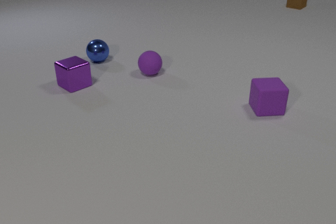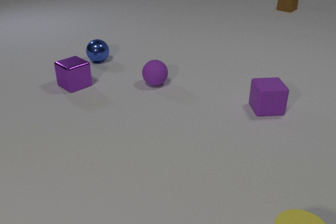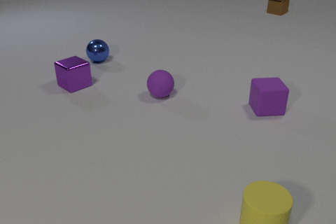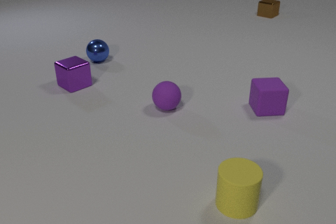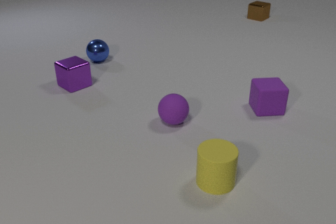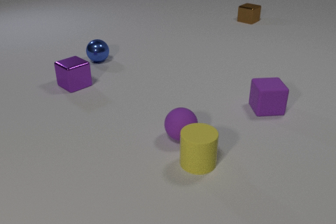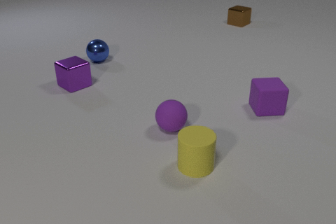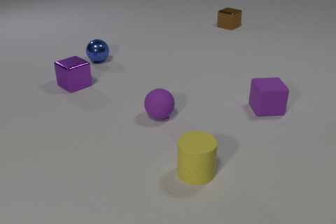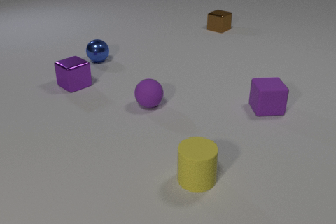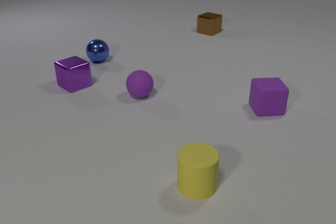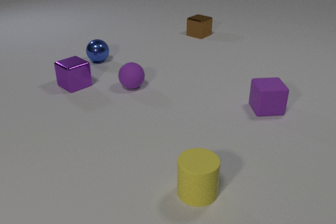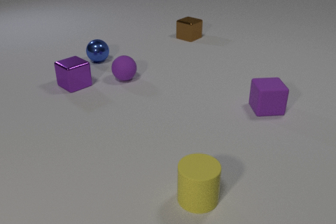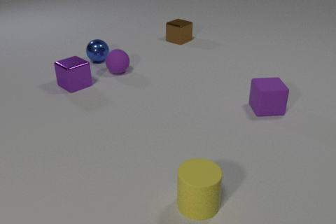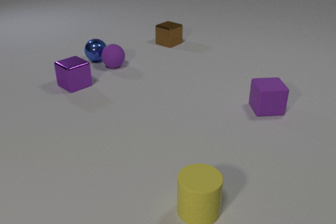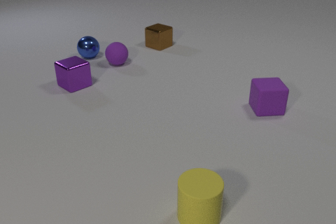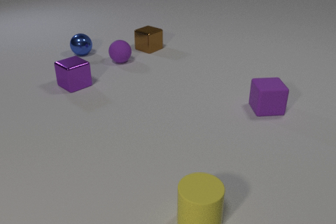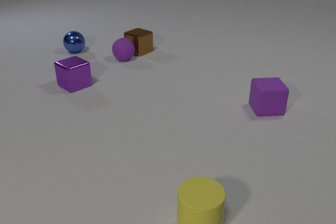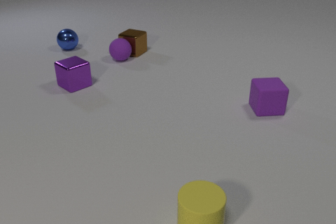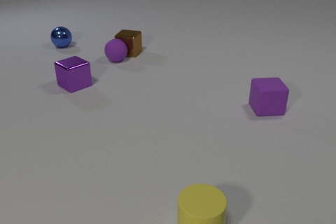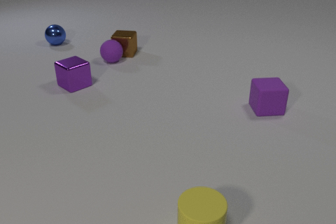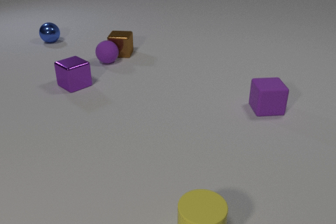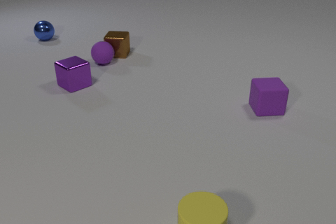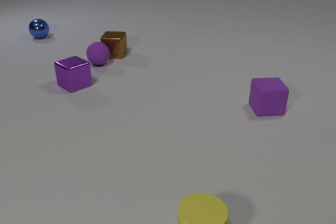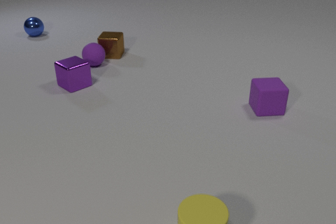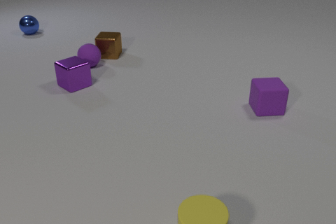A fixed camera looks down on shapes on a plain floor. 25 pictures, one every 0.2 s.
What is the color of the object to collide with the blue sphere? purple.
How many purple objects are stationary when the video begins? 2.
How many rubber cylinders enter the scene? 1.
0.0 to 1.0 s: The yellow rubber cylinder comes in at the bottom edge, slides away from the camera and to the left. The purple rubber sphere rolls toward the camera. The brown metal cube slides toward the camera and to the left.
1.0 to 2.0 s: The yellow rubber cylinder slides toward the camera. The purple rubber sphere rolls away from the camera and to the left. The brown metal cube slides toward the camera and to the left. The yellow rubber cylinder and the purple rubber sphere collide.
2.0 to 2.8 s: The yellow rubber cylinder slides toward the camera. The purple rubber sphere rolls away from the camera. The blue metal sphere rolls away from the camera and to the left. The brown metal cube slides to the left and toward the camera. The purple rubber sphere and the blue metal sphere collide.
2.8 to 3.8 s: The yellow rubber cylinder slides toward the camera. The purple rubber sphere rolls away from the camera and to the left. The blue metal sphere rolls away from the camera and to the left. The brown metal cube slides to the left and toward the camera, spins counterclockwise seen from above by about 30 degrees, its near face sliding to the right. The purple rubber sphere and the brown metal cube collide.
3.8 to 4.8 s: The yellow rubber cylinder slides toward the camera. The purple rubber sphere rolls to the left. The blue metal sphere rolls away from the camera and to the left. The brown metal cube slides to the left.
